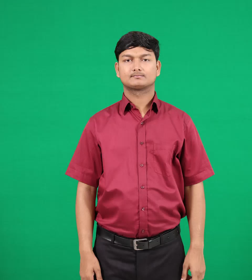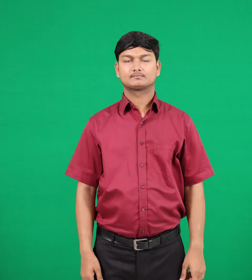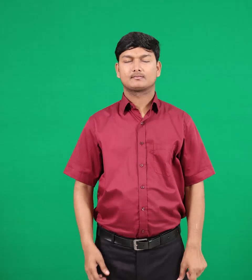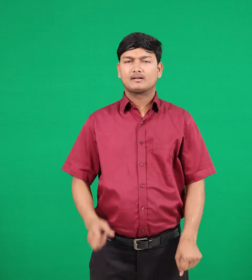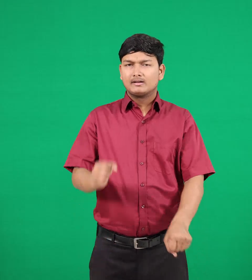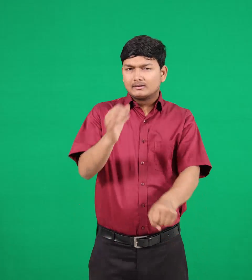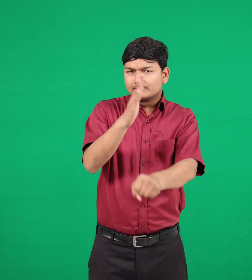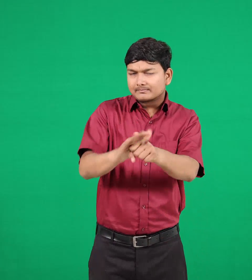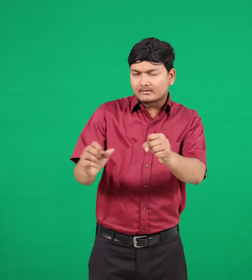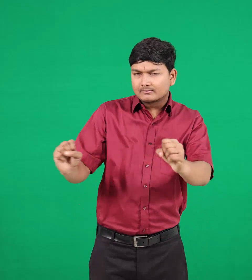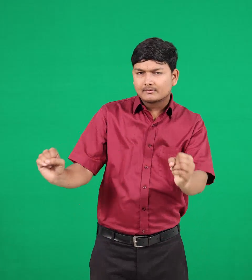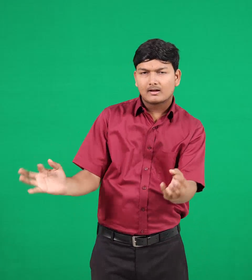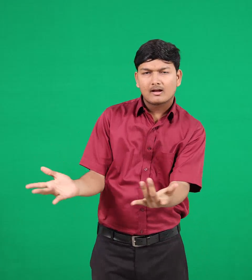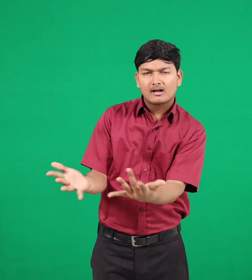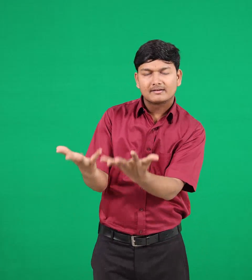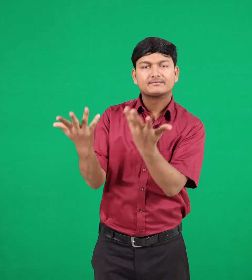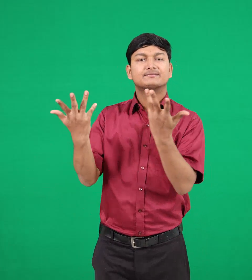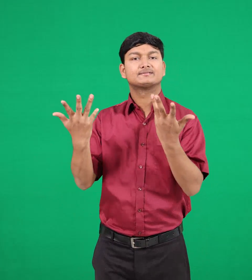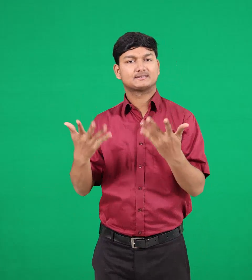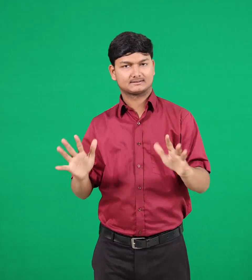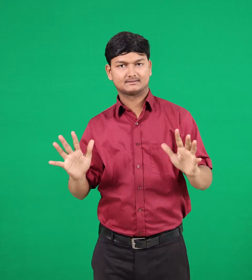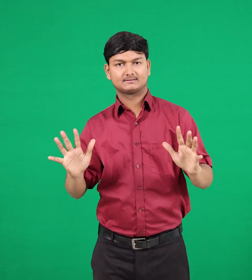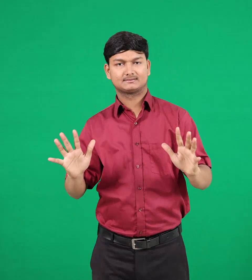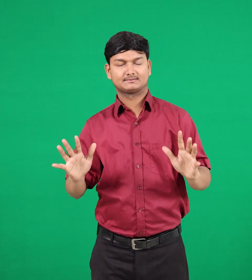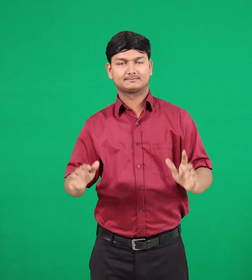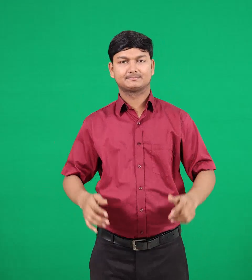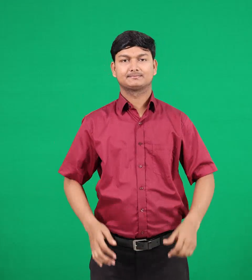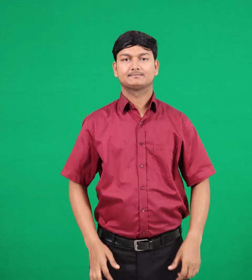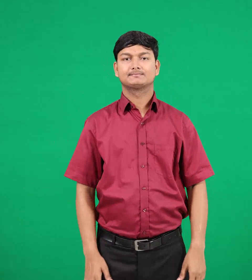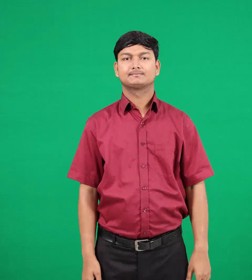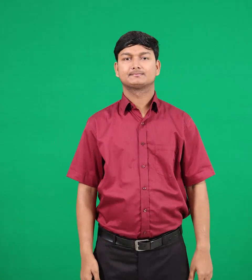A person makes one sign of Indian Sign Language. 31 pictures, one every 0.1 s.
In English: sacrificed
